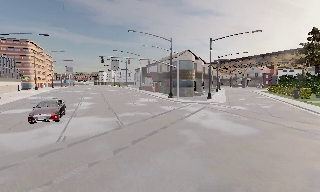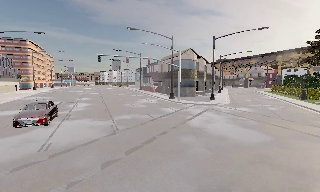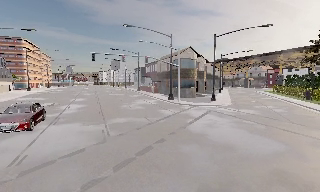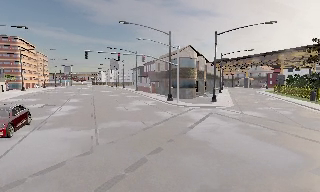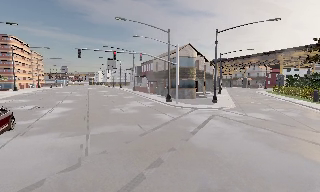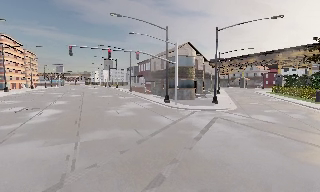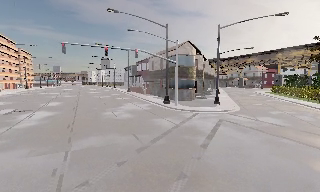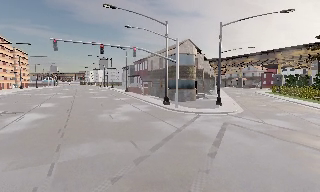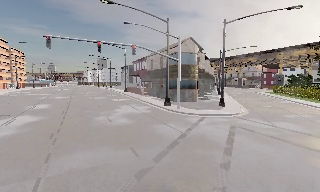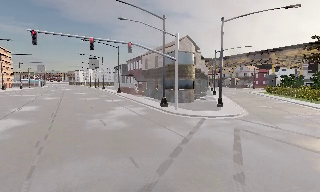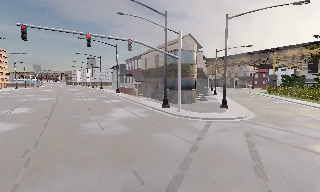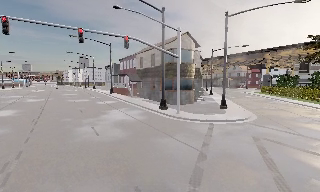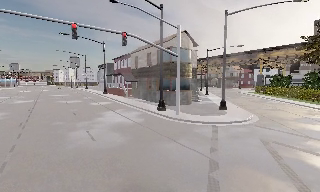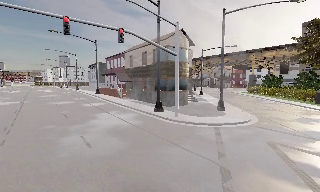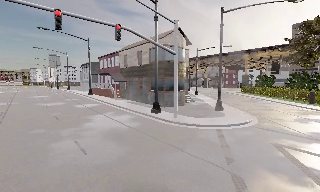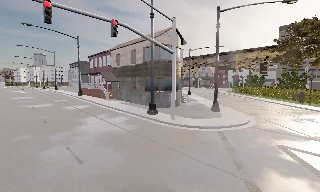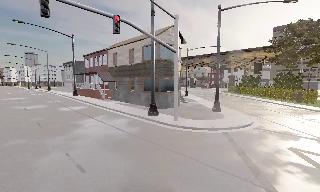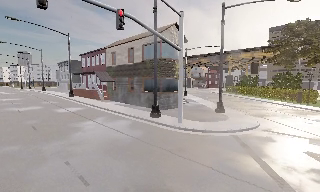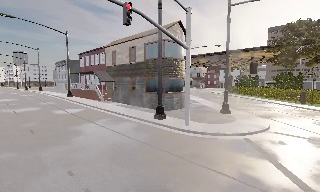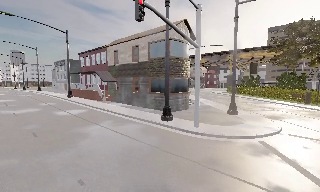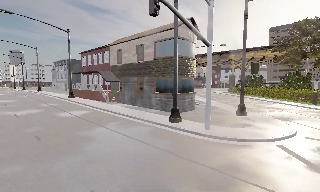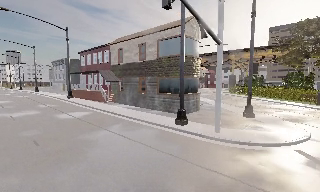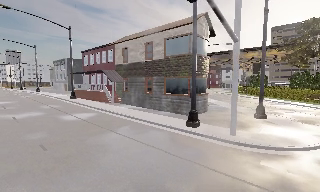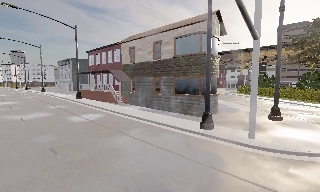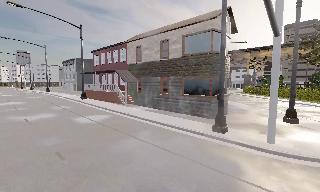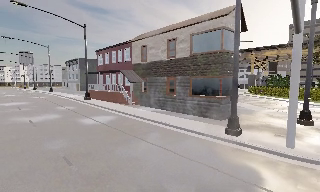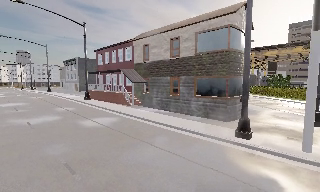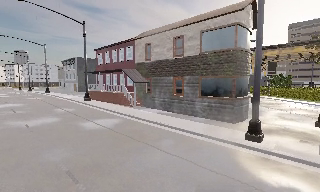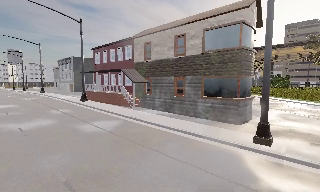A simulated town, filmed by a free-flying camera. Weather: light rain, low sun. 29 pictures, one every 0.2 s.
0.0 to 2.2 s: The camera travels forward, about 12 m, so what stands in front looms larger.
2.2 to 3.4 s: The camera pans to its right, which is clockwise from overhead, by about 15 degrees. It travels forward and to its left, about 5 m, so what stands in front looms larger.
3.4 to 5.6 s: The camera travels to its left and forward, about 8 m, so close, fixed things drift to the right.
The film runs forward here.
